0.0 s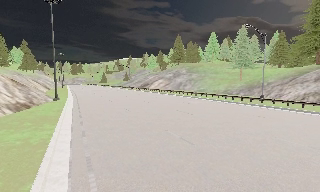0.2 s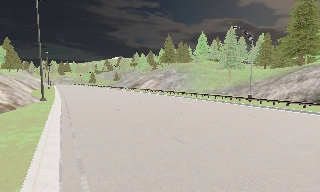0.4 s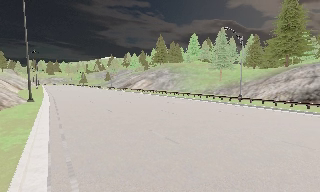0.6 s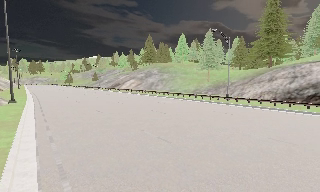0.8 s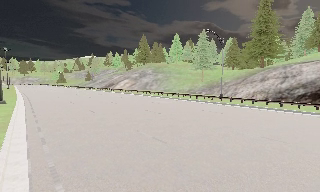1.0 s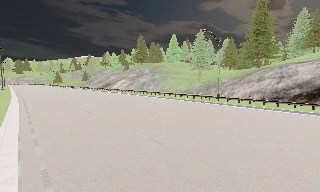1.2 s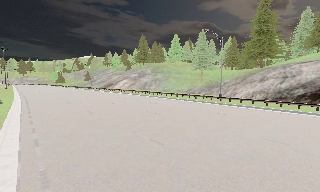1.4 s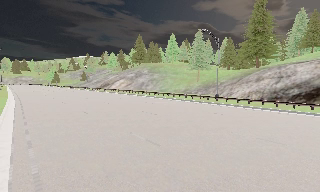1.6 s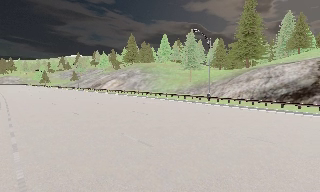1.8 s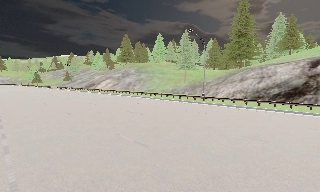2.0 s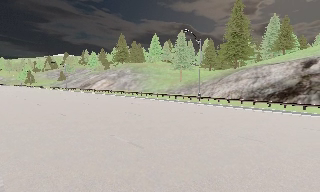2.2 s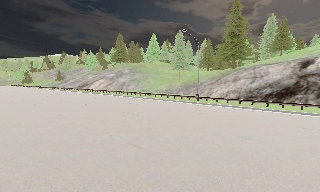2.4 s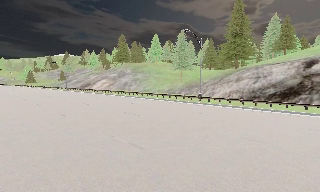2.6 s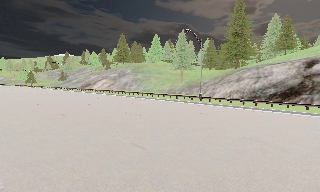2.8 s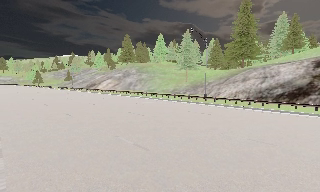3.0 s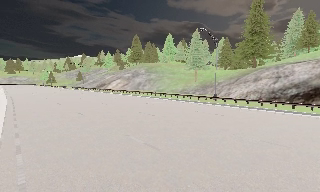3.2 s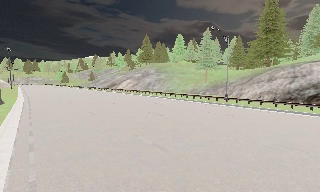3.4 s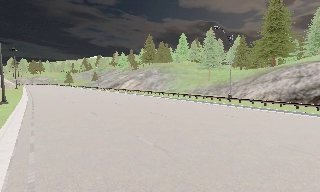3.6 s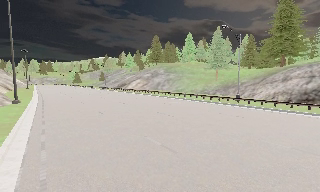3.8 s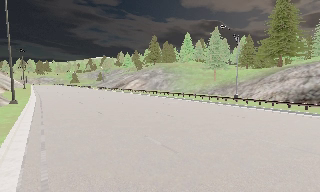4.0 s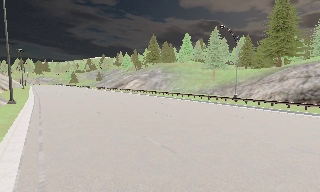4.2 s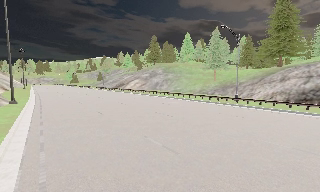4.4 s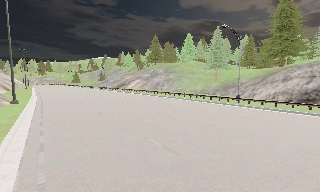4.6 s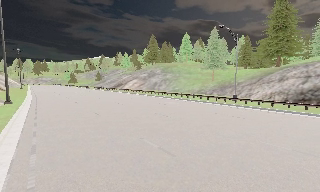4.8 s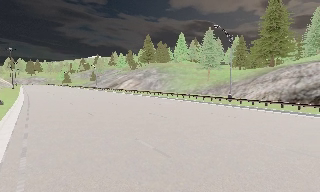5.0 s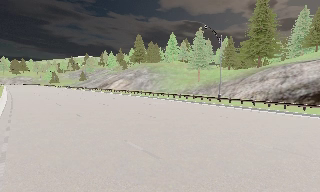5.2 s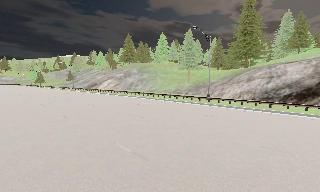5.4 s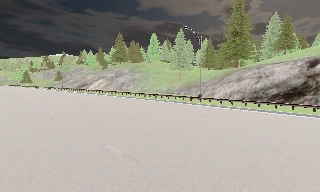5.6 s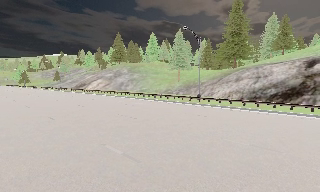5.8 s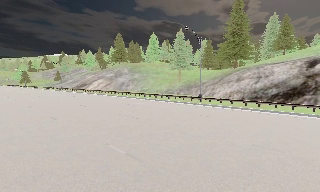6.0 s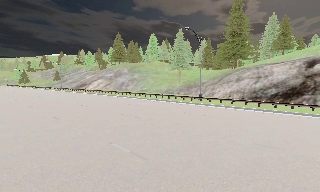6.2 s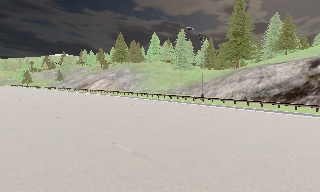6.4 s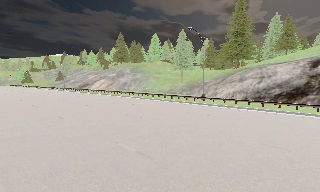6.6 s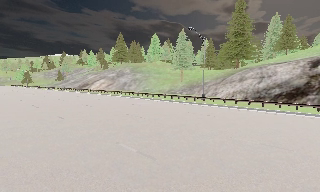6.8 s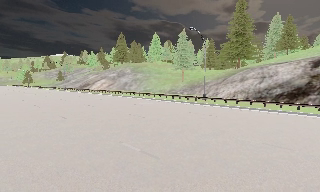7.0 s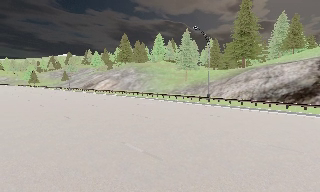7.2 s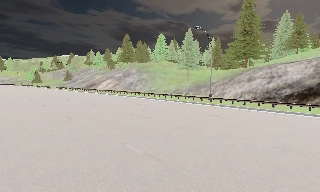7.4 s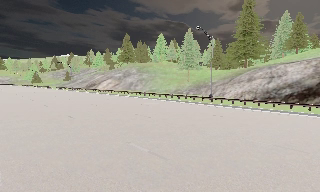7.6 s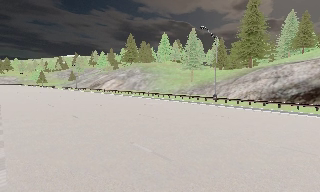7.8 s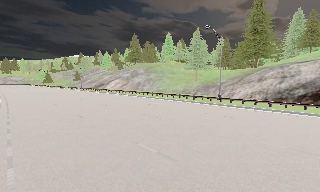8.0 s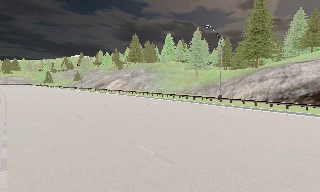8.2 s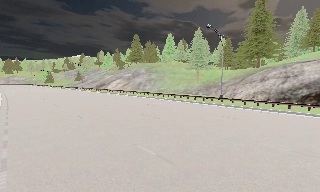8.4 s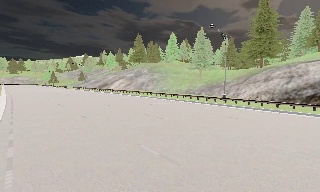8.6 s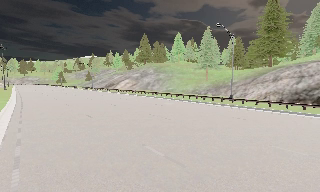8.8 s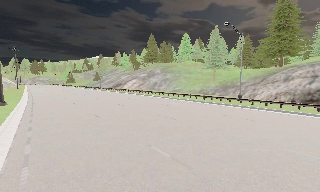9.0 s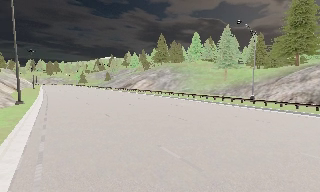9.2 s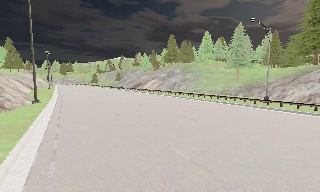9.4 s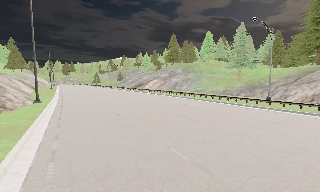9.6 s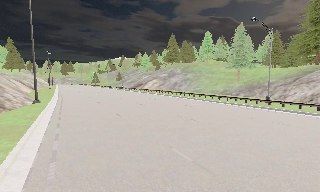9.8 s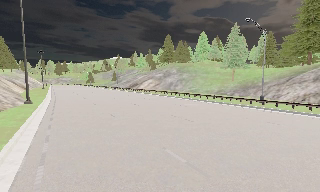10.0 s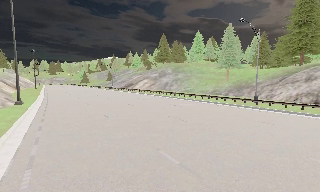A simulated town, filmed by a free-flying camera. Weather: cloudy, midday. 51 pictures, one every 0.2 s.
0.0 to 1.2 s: The scene slides to the left, as the camera pans about 10 degrees to its right.
1.2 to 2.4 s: The camera shifts only a little, or ends up much as it began.
2.4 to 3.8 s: The camera swings to its left by about 10 degrees, and the scene slides to the right.
3.8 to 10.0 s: The camera travels forward, about 1.5 m, so what stands in front looms larger.
The film runs forward here.
